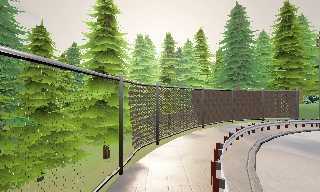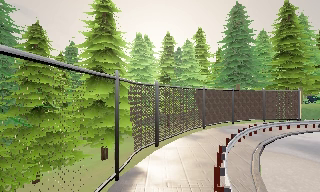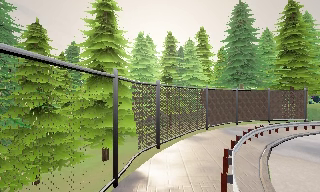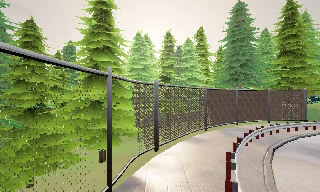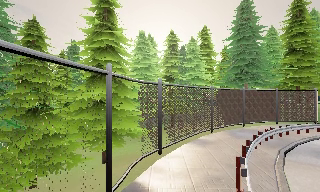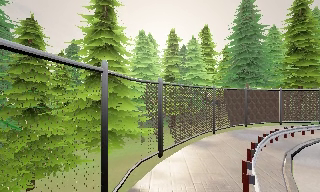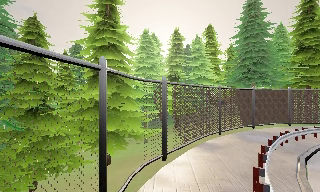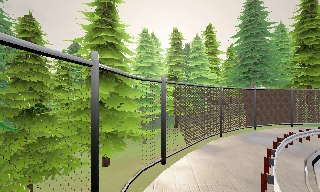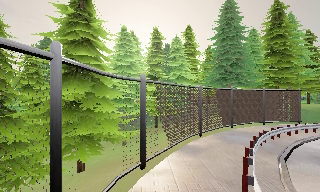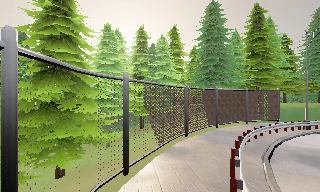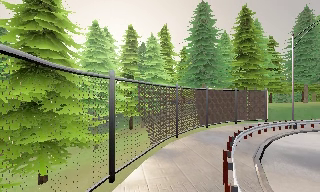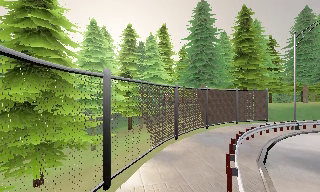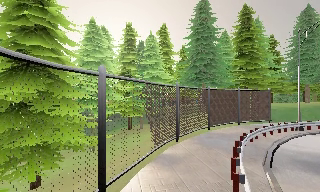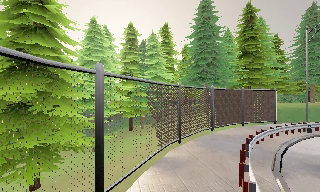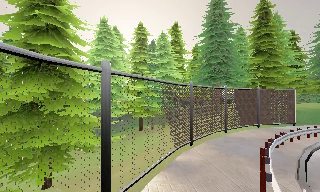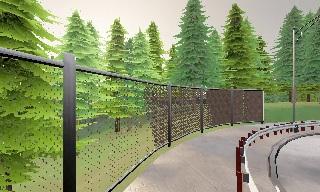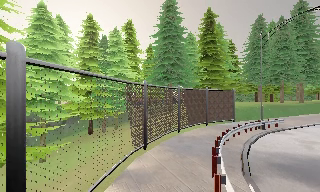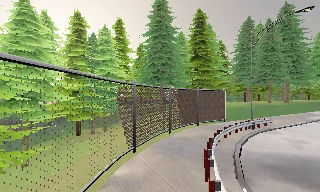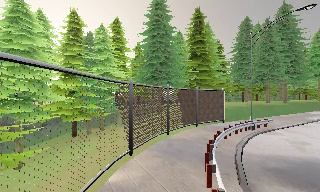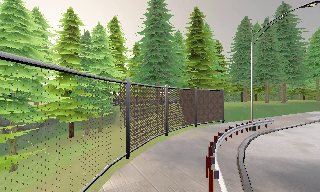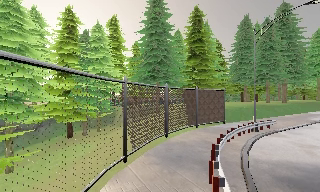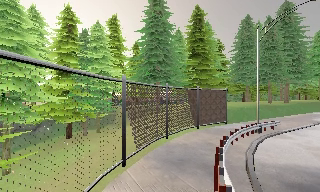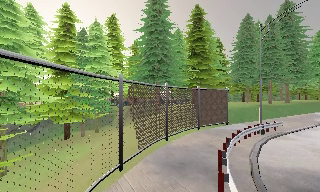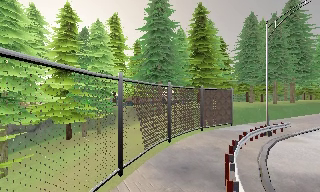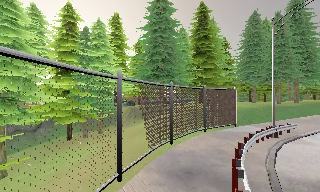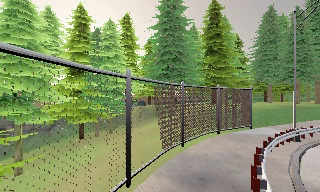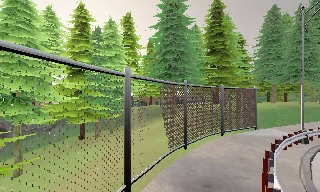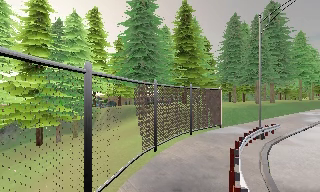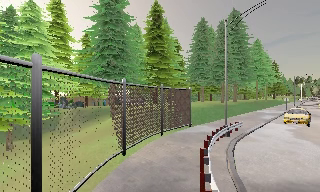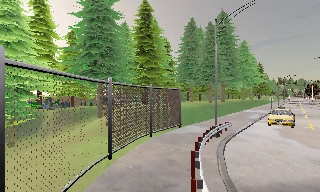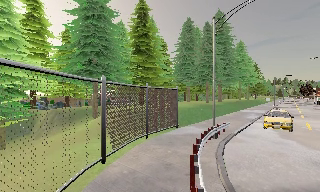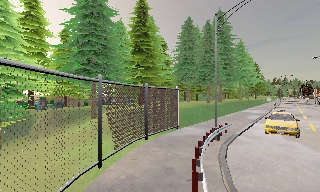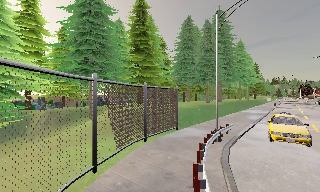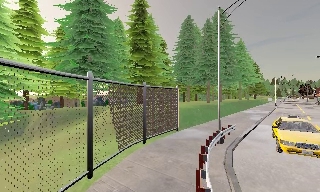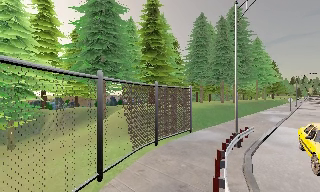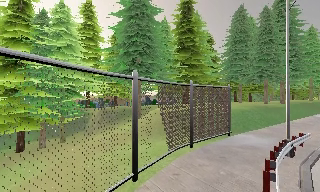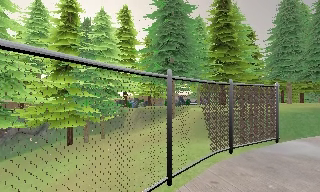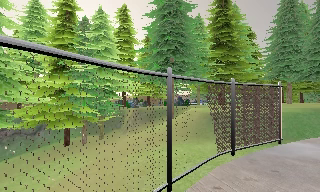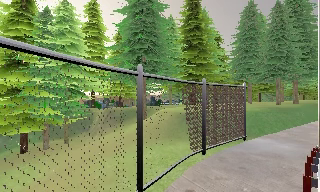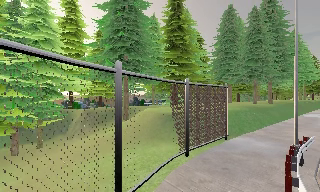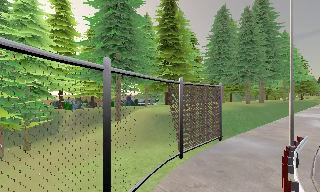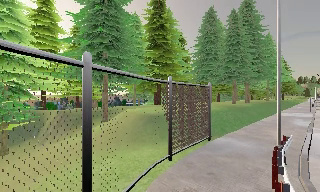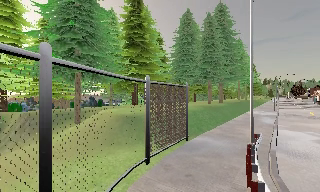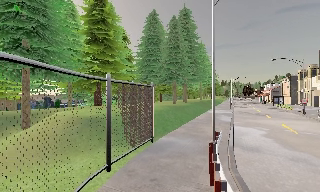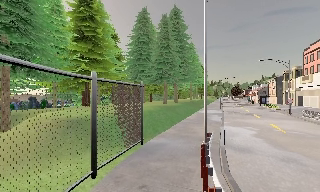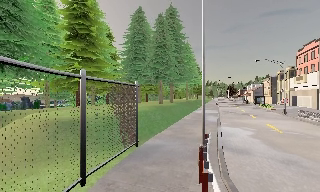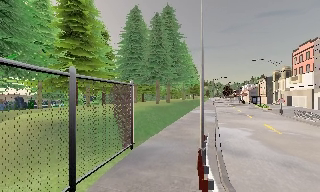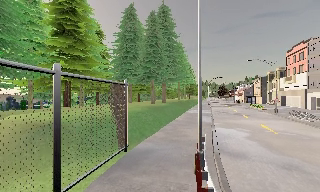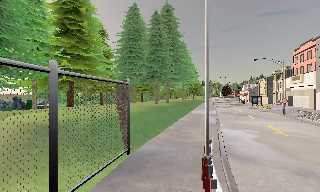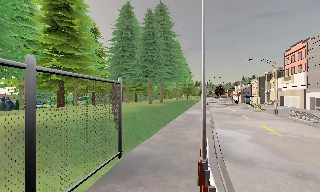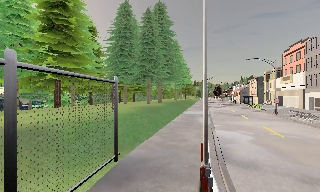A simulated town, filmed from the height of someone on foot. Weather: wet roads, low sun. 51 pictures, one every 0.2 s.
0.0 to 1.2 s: The camera travels forward, about 2 m, so what stands in front looms larger.
1.2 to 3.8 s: The camera pans to its right, which is clockwise from overhead, by about 35 degrees. It travels forward, about 4.5 m.
3.8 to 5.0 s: The camera travels forward, about 2 m, so what stands in front looms larger.
5.0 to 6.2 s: The camera swings to its right by about 25 degrees, and the scene slides to the left. It travels forward, about 2 m, so what stands in front looms larger.
6.2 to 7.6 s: The camera pans to its left, which is counterclockwise from overhead, by about 20 degrees. It travels forward, about 2 m, so what stands in front looms larger.
7.6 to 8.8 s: The camera pans to its right, which is clockwise from overhead, by about 35 degrees. It travels forward, about 2 m.
8.8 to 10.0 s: The camera travels forward, about 2 m, so what stands in front looms larger.
The film runs forward here.
